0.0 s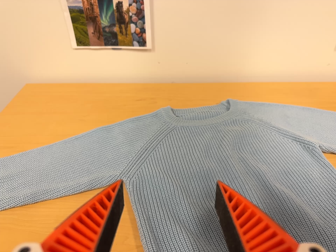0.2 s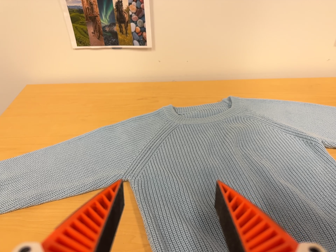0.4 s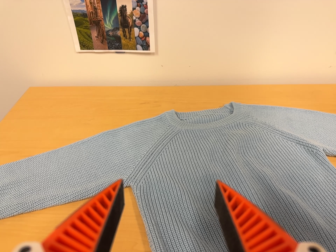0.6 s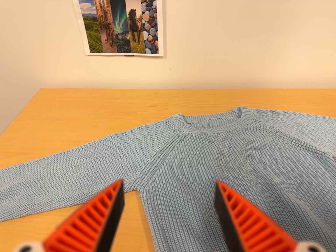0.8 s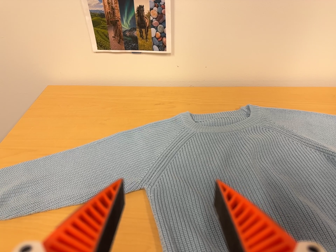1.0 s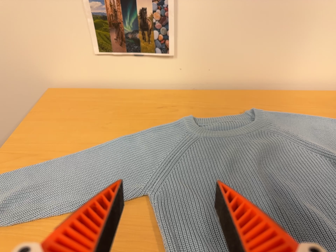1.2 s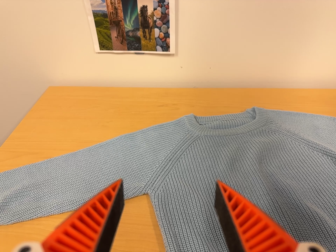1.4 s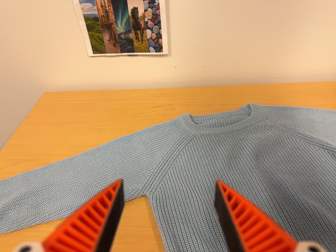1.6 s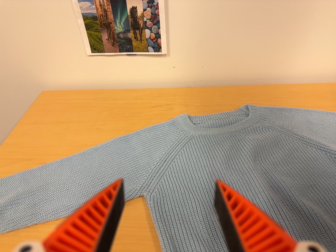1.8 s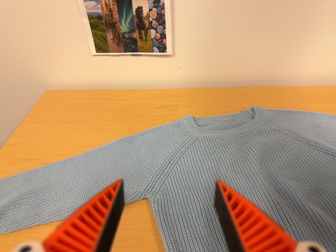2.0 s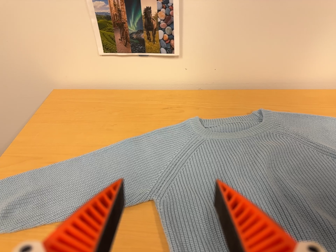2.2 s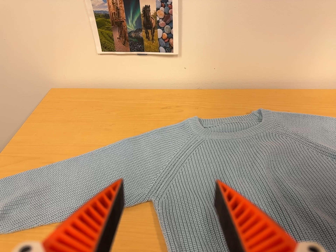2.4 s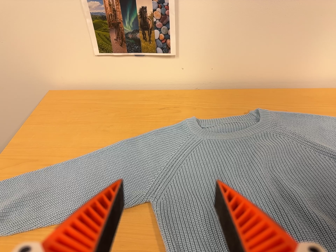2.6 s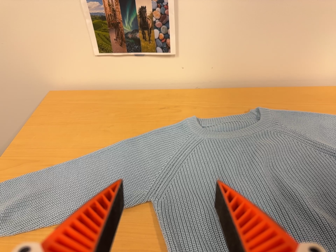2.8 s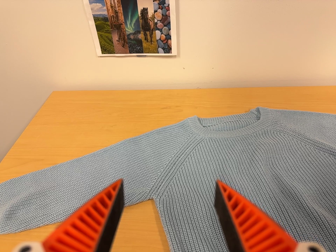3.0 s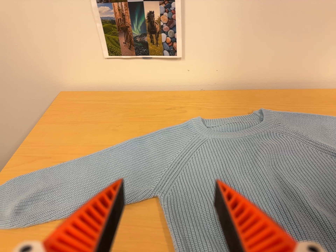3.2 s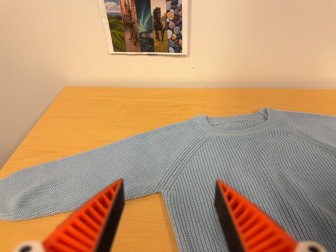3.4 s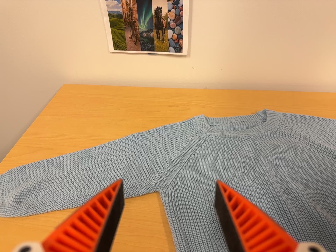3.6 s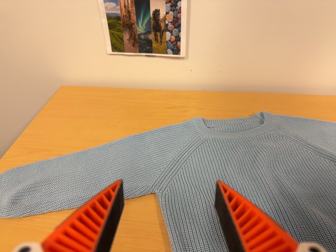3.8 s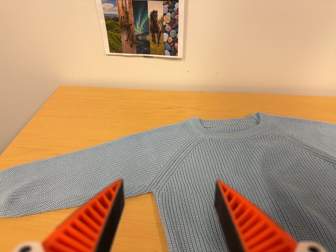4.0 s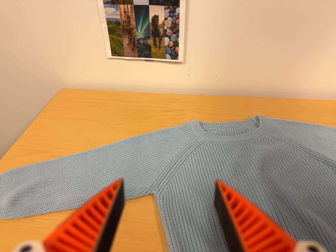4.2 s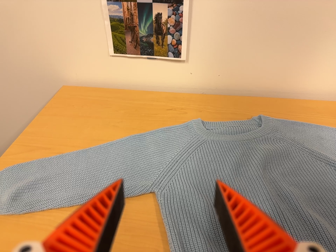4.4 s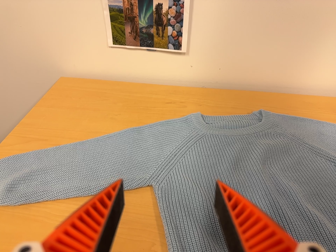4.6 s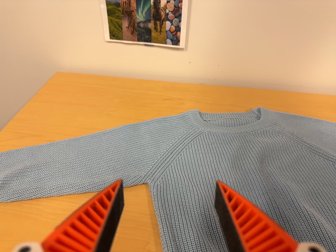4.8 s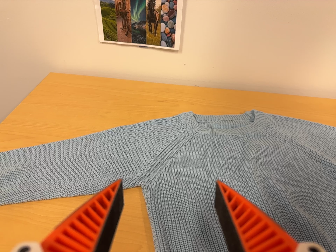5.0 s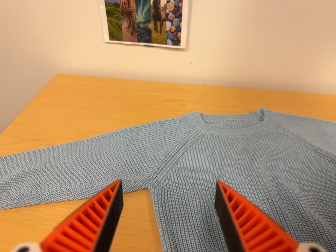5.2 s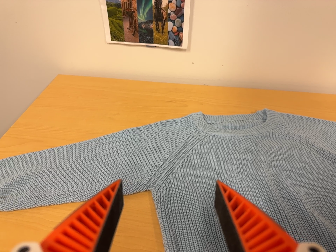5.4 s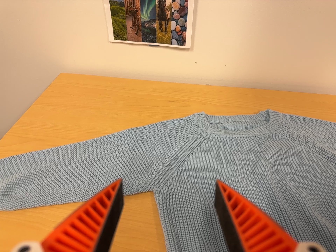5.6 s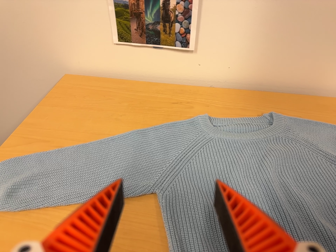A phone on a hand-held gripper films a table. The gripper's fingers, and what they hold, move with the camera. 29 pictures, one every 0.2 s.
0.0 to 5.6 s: The camera travels toward the top of its view, about 6 cm.
The film runs forward here.
